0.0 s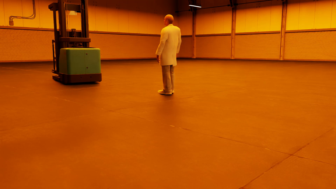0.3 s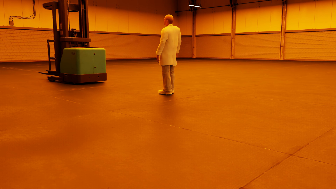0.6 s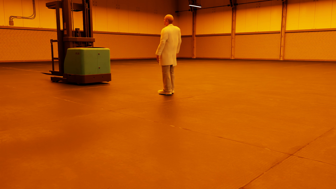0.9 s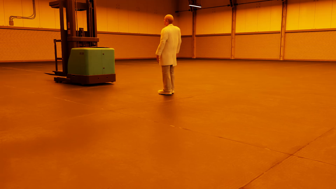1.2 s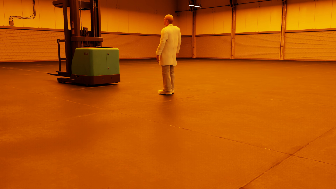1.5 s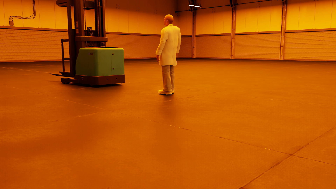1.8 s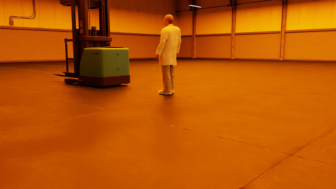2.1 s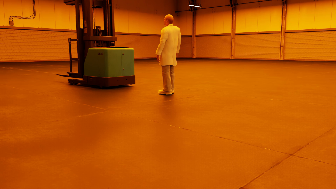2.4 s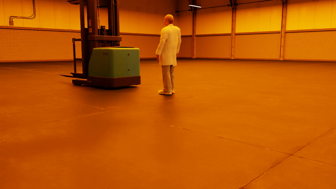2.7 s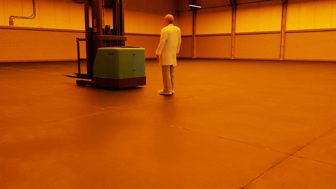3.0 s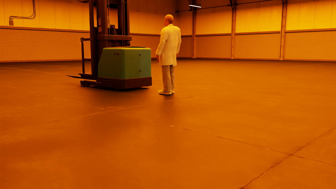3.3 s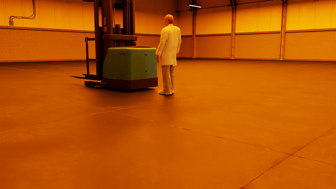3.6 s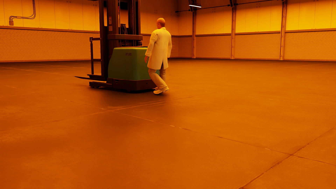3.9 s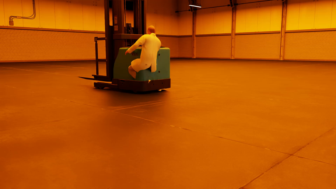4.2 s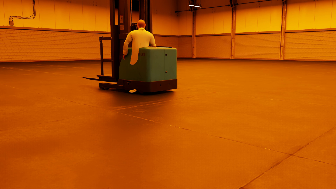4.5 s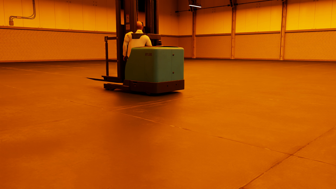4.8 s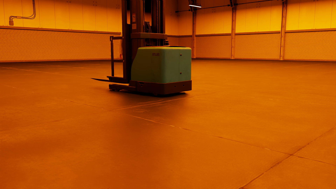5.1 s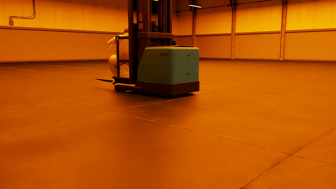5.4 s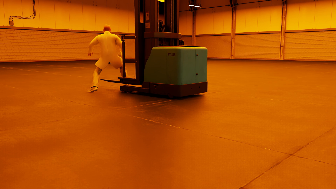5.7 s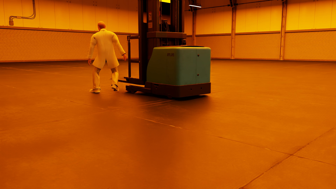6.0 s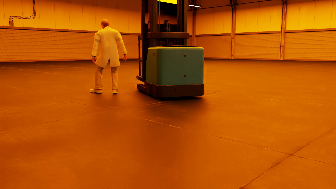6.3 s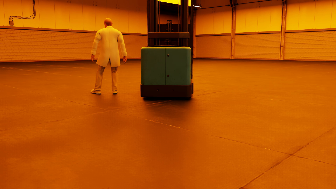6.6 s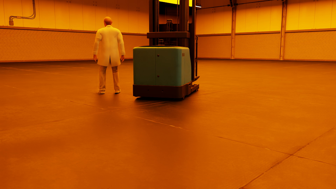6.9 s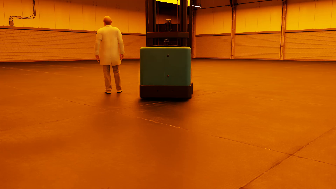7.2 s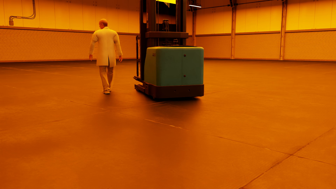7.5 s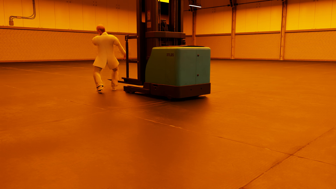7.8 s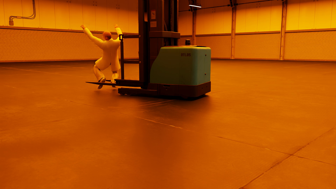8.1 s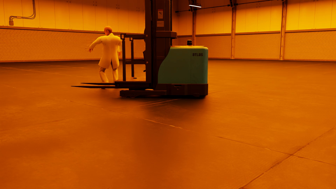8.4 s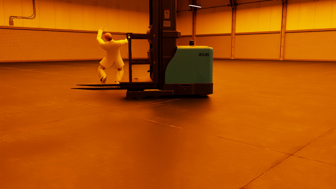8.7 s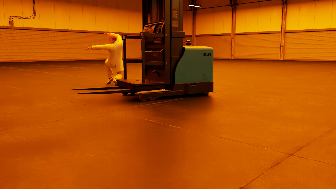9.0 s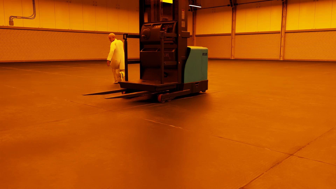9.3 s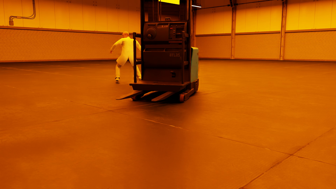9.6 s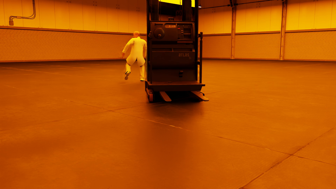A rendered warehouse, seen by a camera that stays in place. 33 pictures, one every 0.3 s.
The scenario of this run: Near miss between a forklift and a person.
